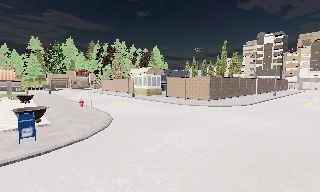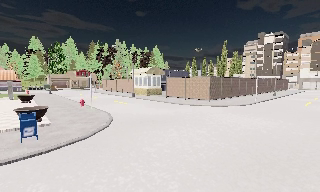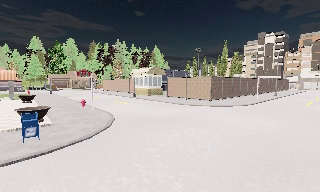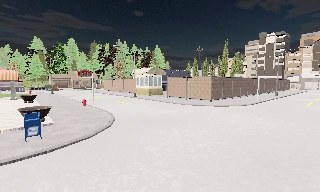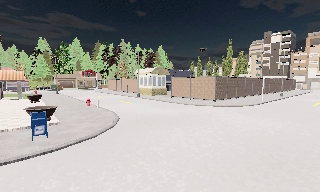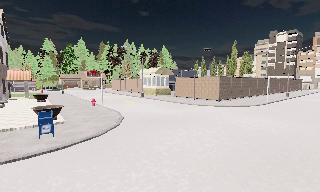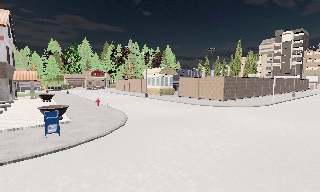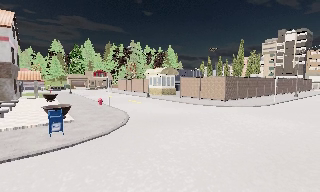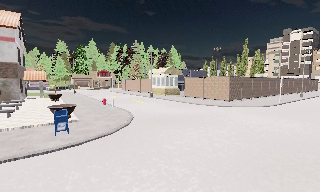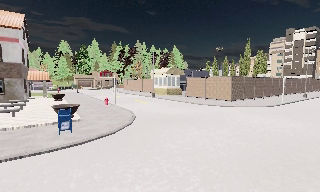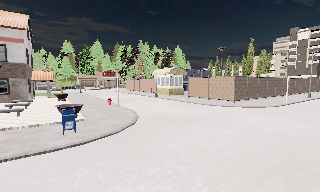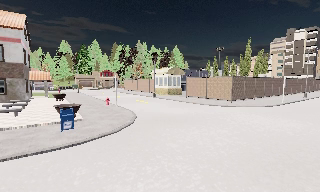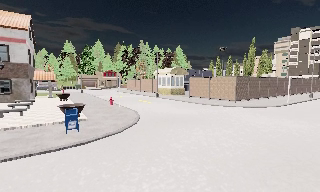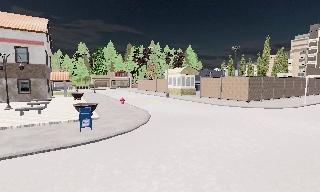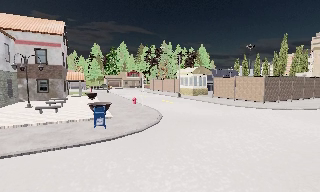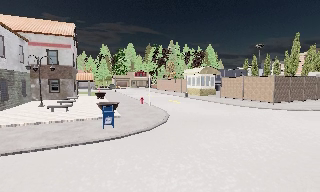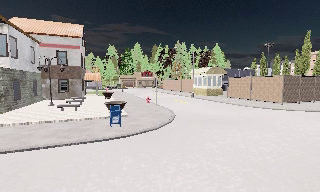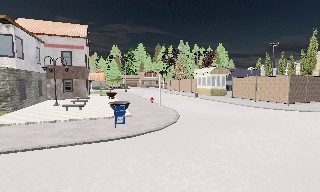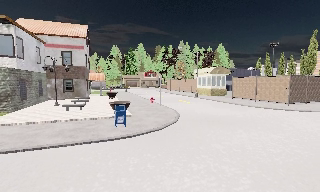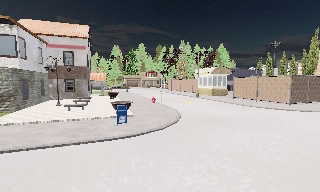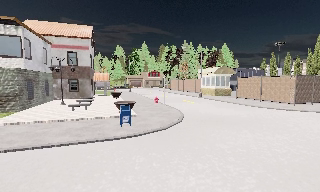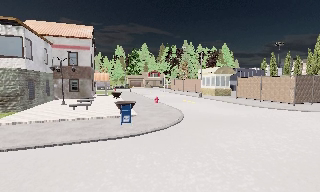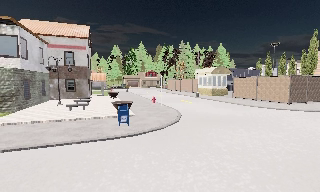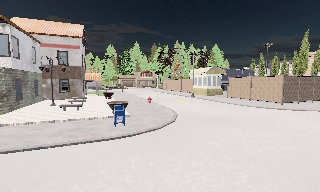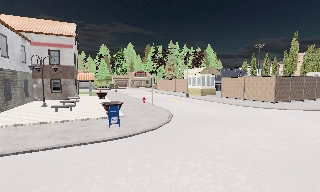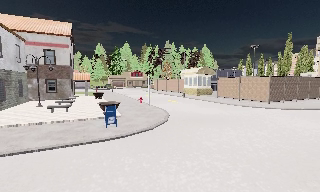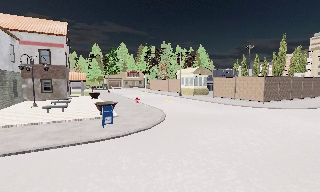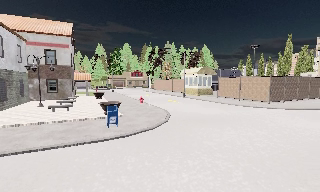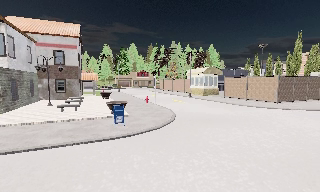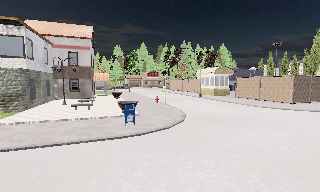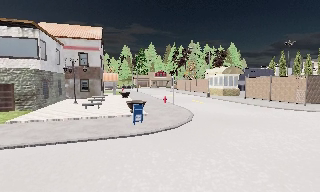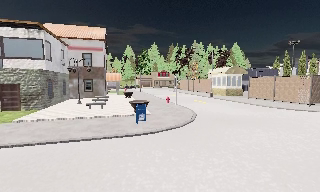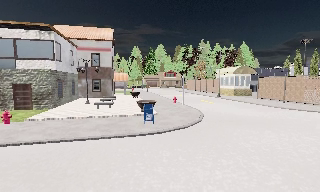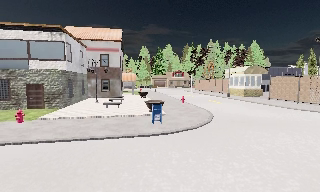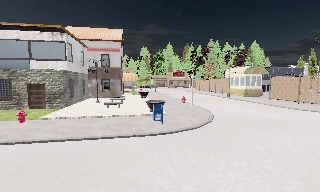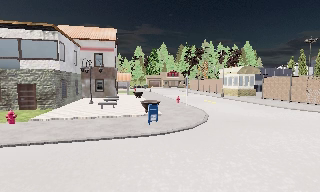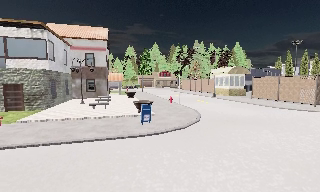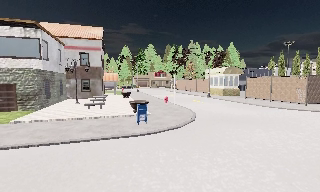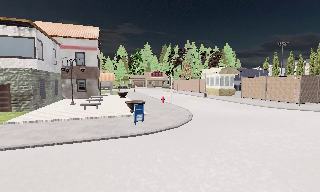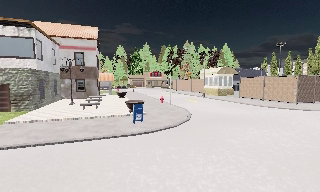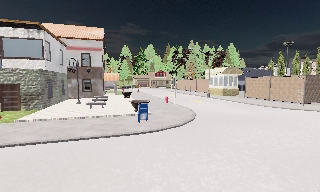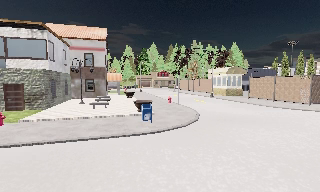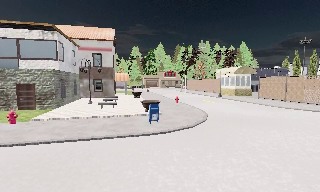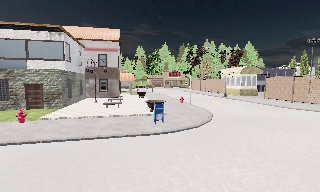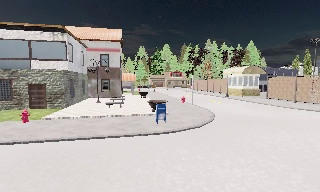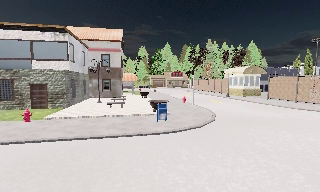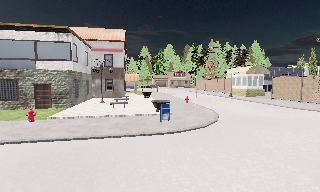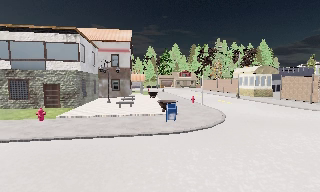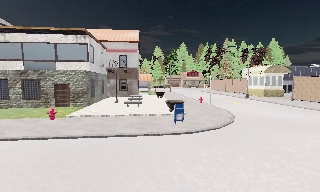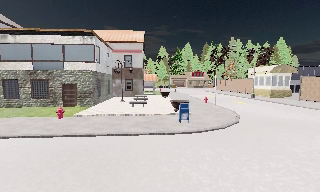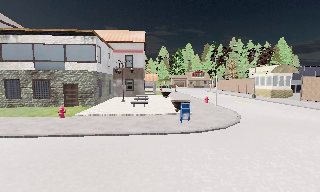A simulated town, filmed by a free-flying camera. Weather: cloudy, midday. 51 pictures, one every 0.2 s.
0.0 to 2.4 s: The camera shifts only a little, or ends up much as it began.
2.4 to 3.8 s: The camera pans to its left, which is counterclockwise from overhead, by about 15 degrees.
3.8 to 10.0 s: The scene slides to the right, as the camera pans about 15 degrees to its left. It travels to its left and backward, about 1.5 m, so close, fixed things drift to the right.
The film runs backward here.
